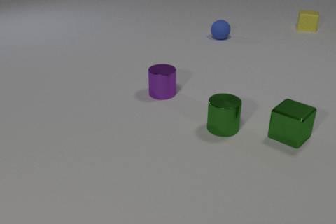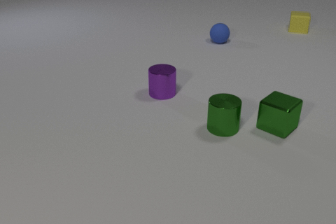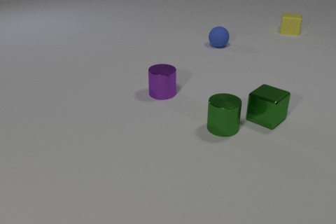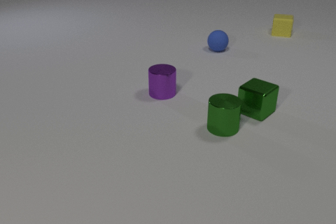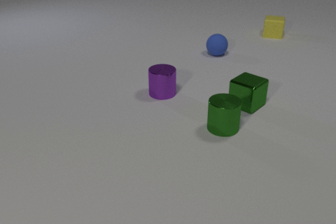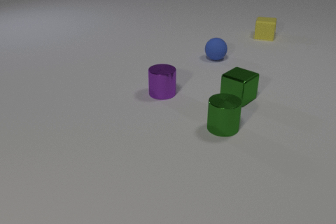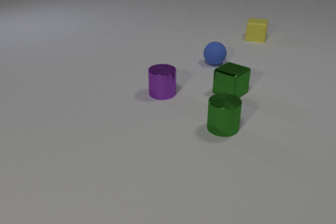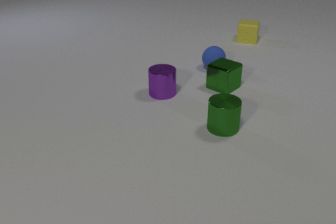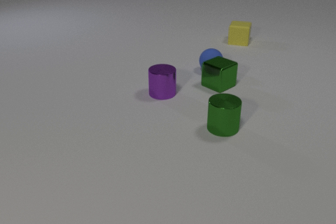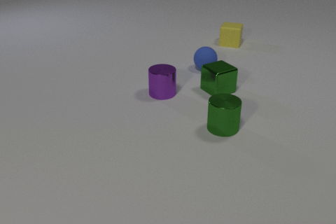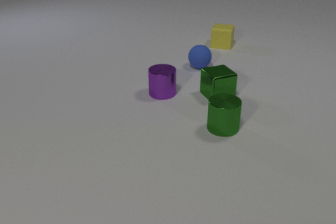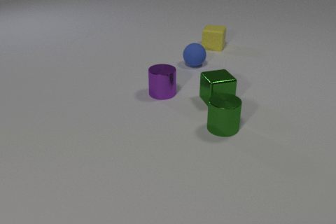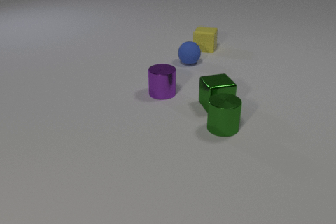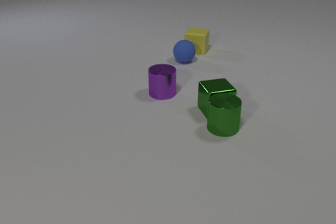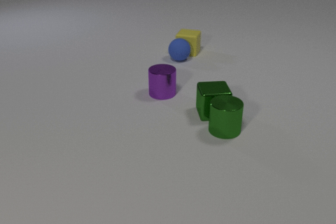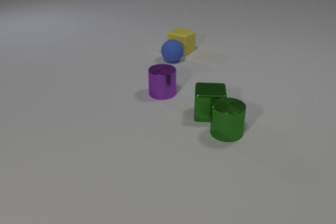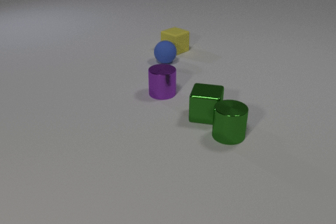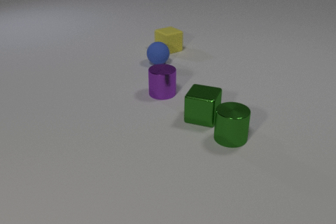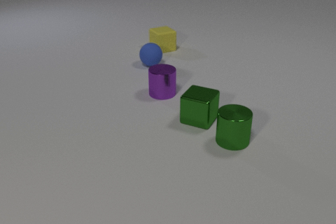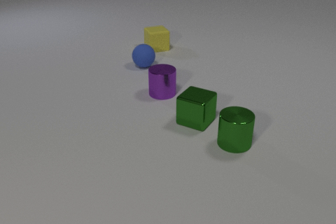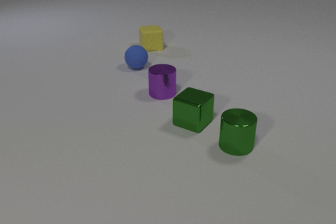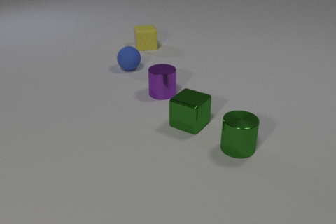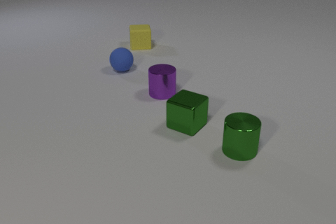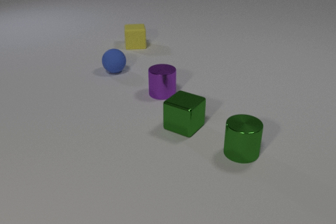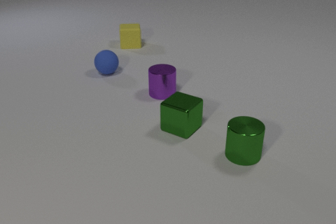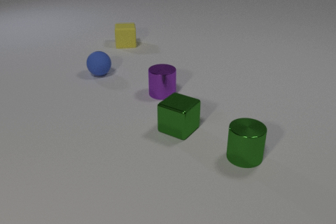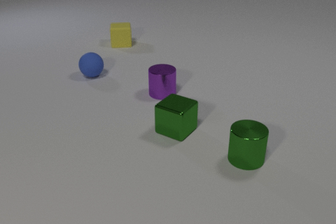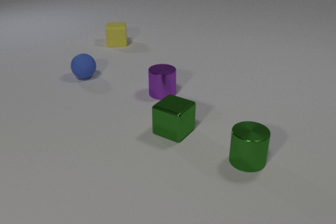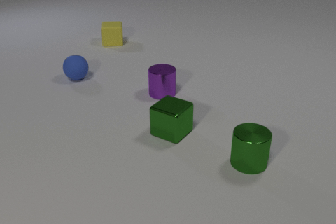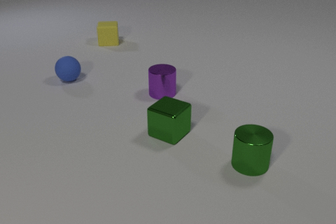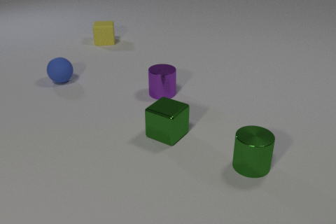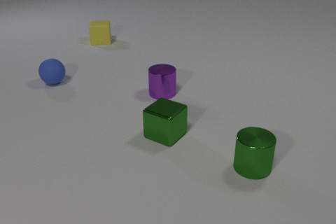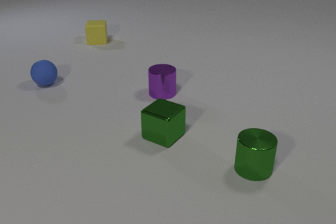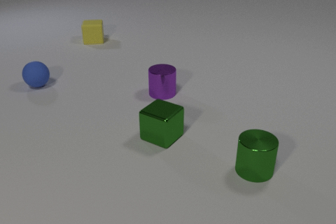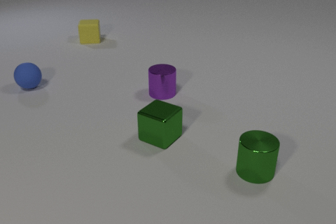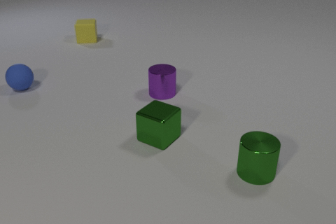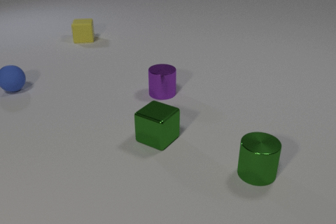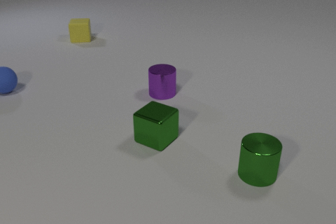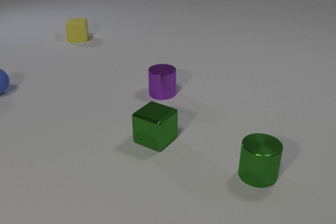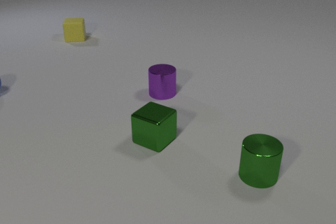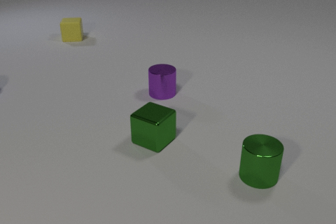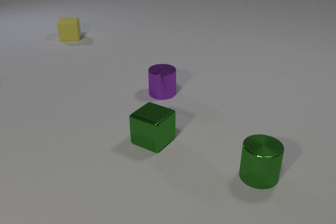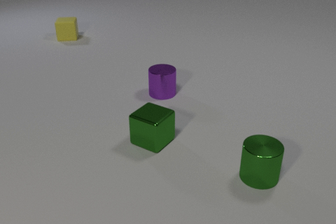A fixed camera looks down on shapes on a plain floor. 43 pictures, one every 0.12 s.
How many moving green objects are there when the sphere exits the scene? 2.
Are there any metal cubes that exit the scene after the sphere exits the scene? no.
What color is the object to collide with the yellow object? blue.
0.00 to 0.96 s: The blue rubber sphere rolls toward the camera. The green metal cube slides away from the camera and to the left. The yellow rubber cube slides to the left and toward the camera. The blue rubber sphere and the green metal cube collide.
0.96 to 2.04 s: The blue rubber sphere rolls to the left. The green metal cube slides toward the camera, spins so that its near face slides to the left, clockwise seen from above. The yellow rubber cube slides to the left and toward the camera, spins clockwise seen from above by about 30 degrees, its near face sliding to the left. The green metal cylinder slides toward the camera and to the right. The green metal cube and the green metal cylinder collide. The blue rubber sphere and the yellow rubber cube collide.
2.04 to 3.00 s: The blue rubber sphere rolls to the left. The green metal cube slides to the left and toward the camera. The yellow rubber cube slides to the left, spins clockwise seen from above by about 30 degrees, its near face sliding to the left. The green metal cylinder slides toward the camera and to the right.
3.00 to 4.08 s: The blue rubber sphere rolls to the left. The green metal cube slides to the left and toward the camera. The yellow rubber cube slides to the left and away from the camera. The green metal cylinder slides toward the camera and to the right.
4.08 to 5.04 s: The blue rubber sphere rolls to the left, leaves at the left edge. The green metal cube slides to the left. The yellow rubber cube slides to the left and away from the camera. The green metal cylinder moves, and ends about where it began.
